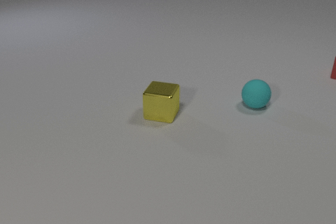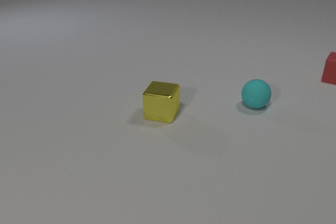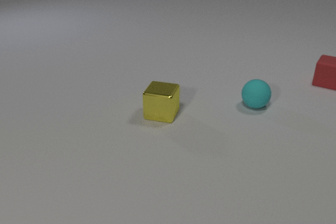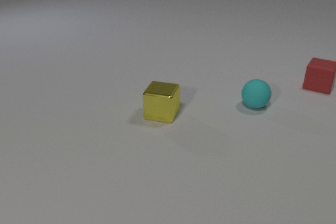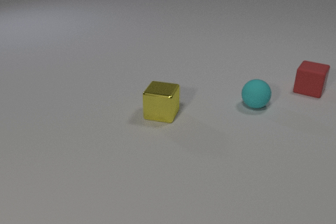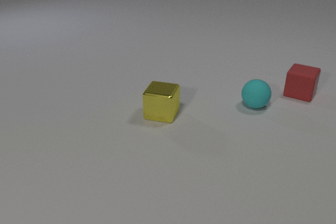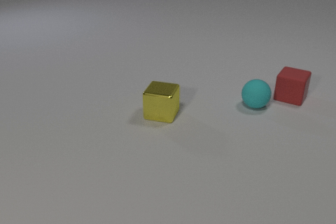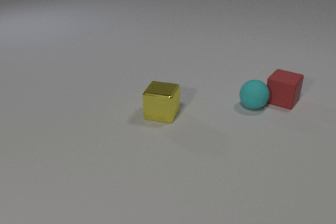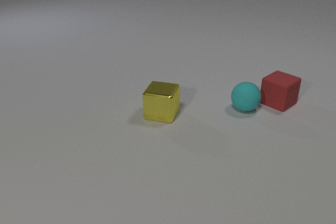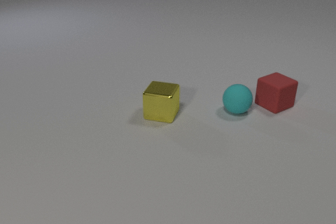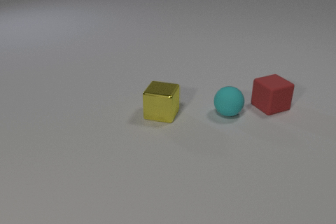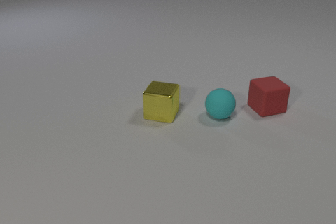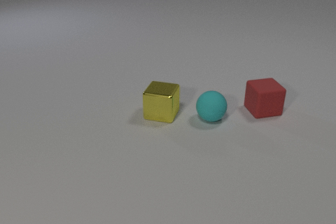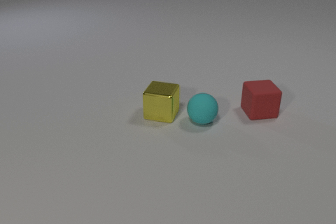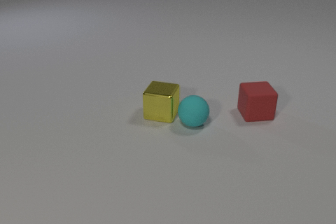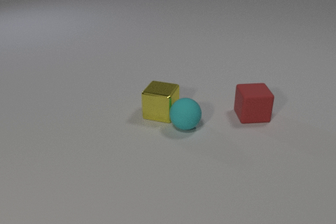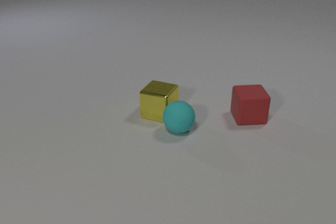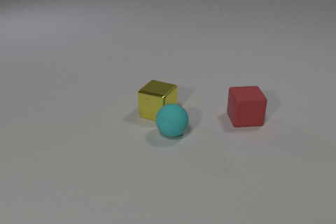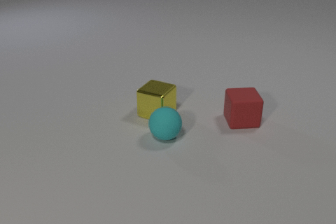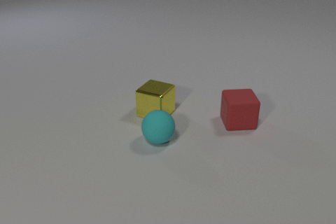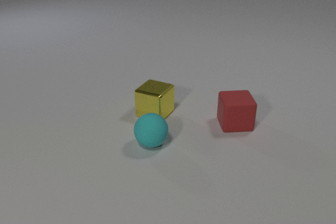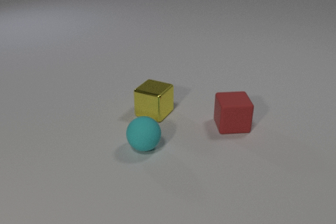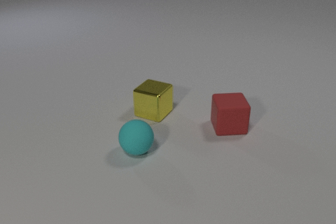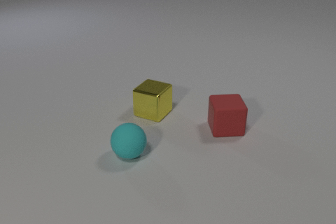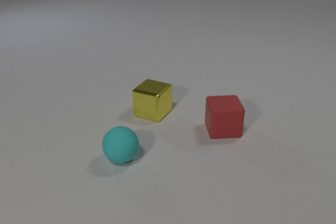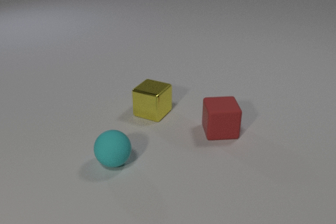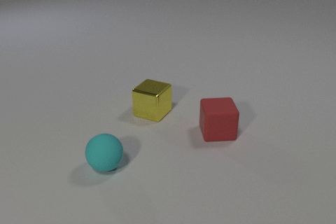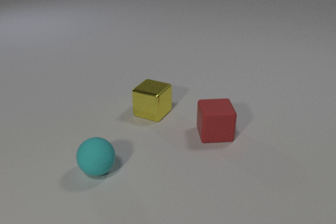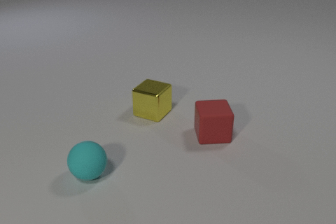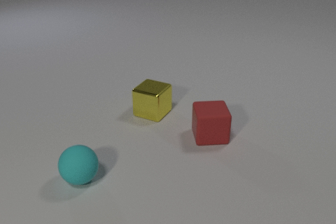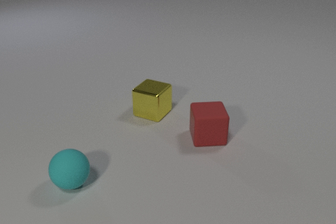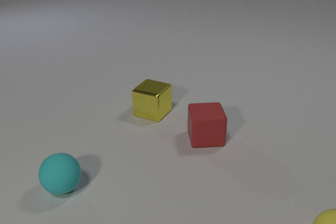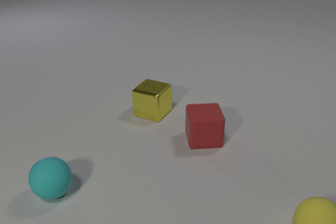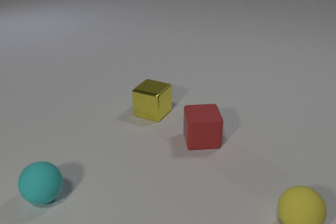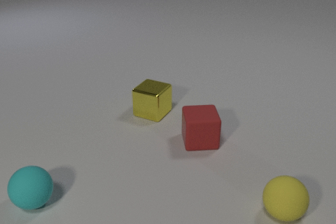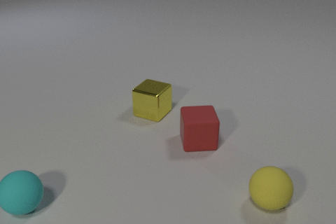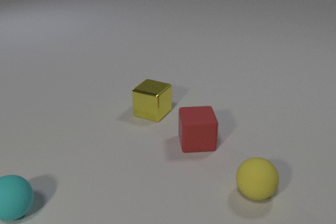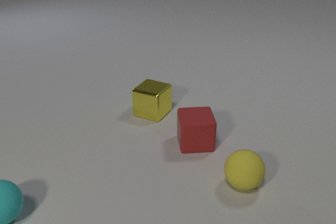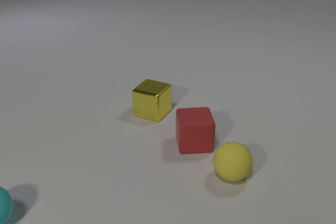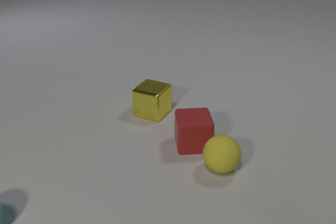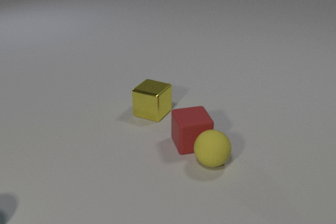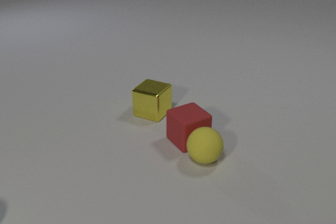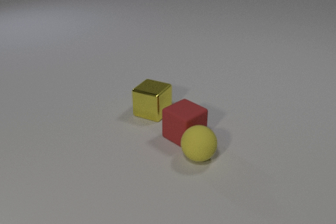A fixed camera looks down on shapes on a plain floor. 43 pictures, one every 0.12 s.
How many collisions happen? 3.
Are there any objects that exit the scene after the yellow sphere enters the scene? yes.
What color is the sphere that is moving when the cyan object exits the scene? yellow.
0.00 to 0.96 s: The red rubber cube slides toward the camera and to the left. The cyan rubber sphere rolls to the left and toward the camera. The red rubber cube and the cyan rubber sphere collide.
0.96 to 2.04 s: The red rubber cube slides toward the camera and to the left, spins clockwise seen from above by about 45 degrees, its near face sliding to the left. The cyan rubber sphere rolls to the left and toward the camera. The cyan rubber sphere and the yellow metal cube collide.
2.04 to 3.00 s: The red rubber cube slides toward the camera and to the left. The cyan rubber sphere rolls to the left and toward the camera.
3.00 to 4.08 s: The red rubber cube slides toward the camera and to the left. The cyan rubber sphere rolls to the left and toward the camera. The yellow rubber sphere comes in at the bottom edge, rolls to the left and away from the camera.
4.08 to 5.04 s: The red rubber cube slides to the left and away from the camera, spins counterclockwise seen from above by about 45 degrees, its near face sliding to the right. The cyan rubber sphere rolls to the left, leaves at the left edge. The yellow rubber sphere rolls to the left and away from the camera. The red rubber cube and the yellow rubber sphere collide.
